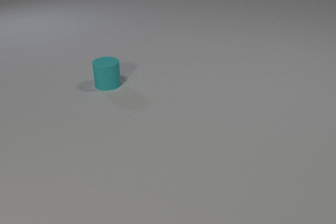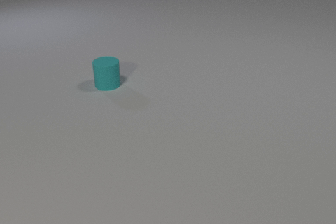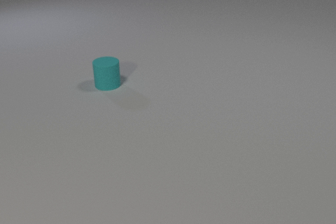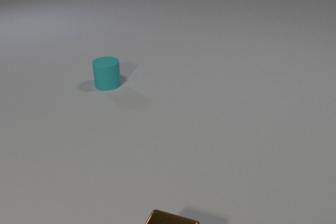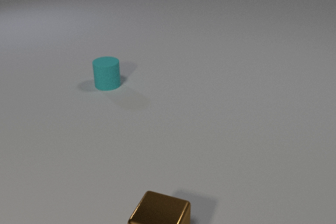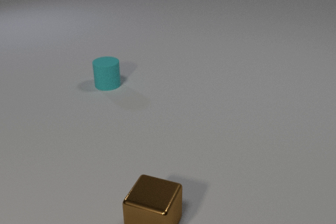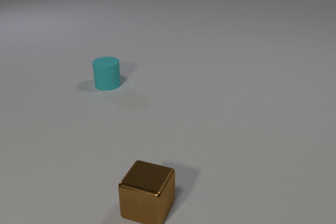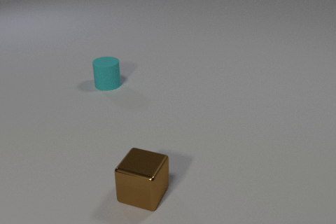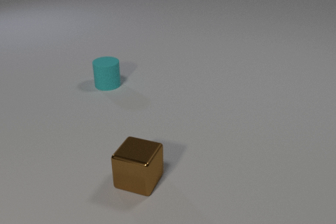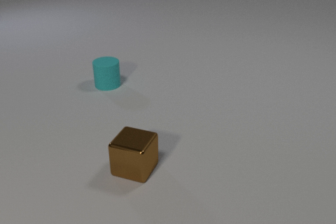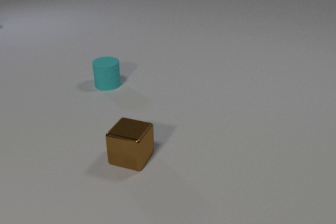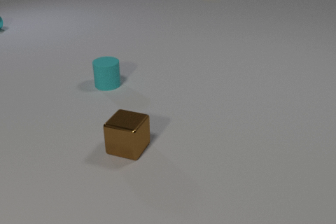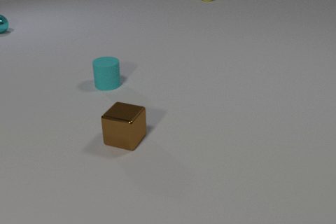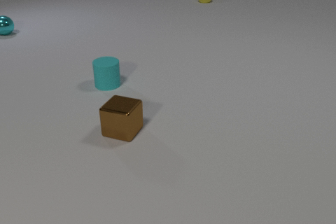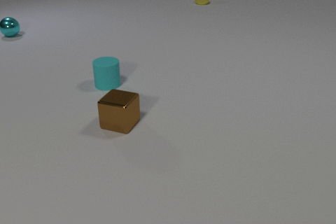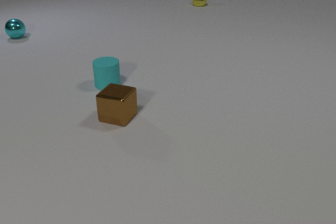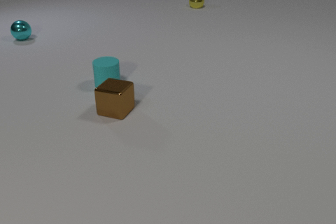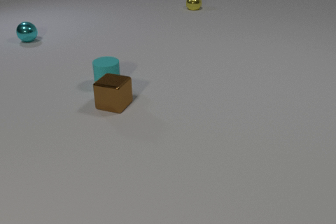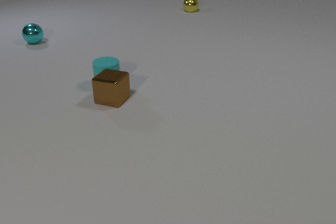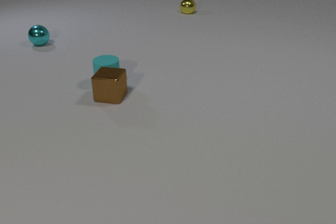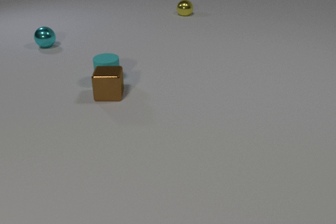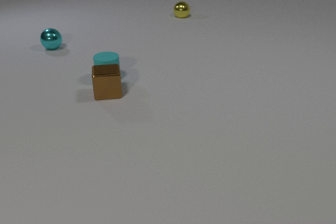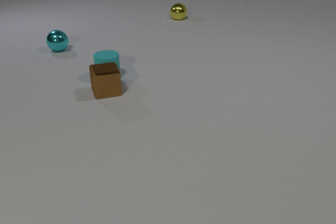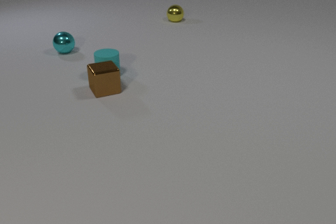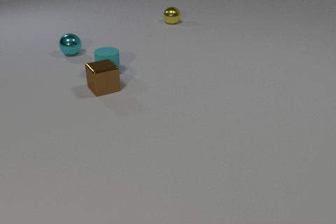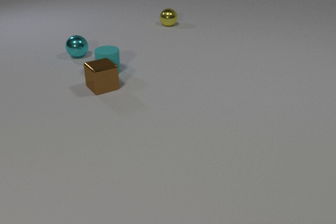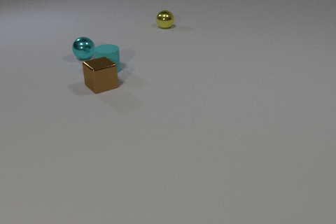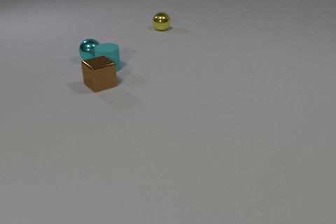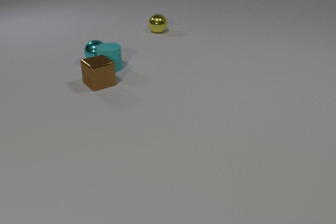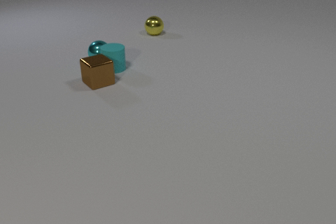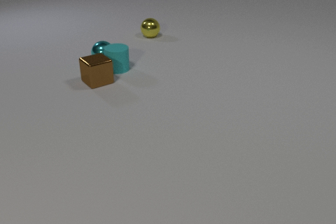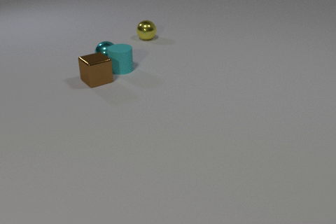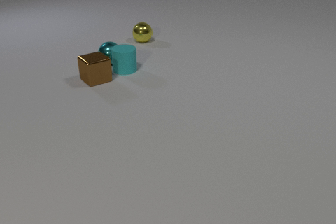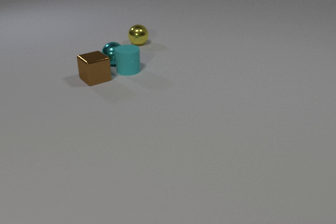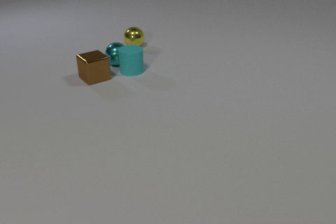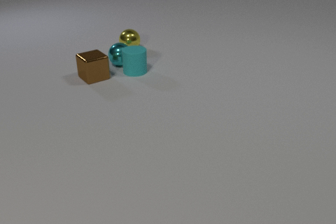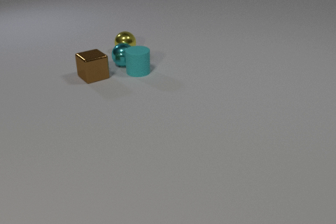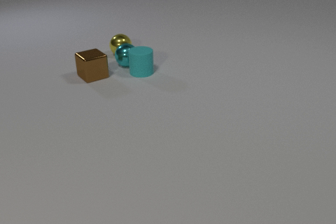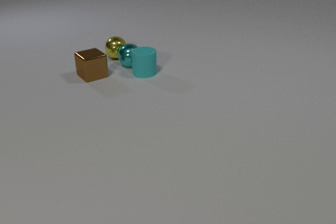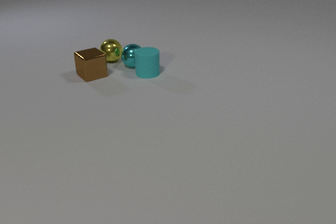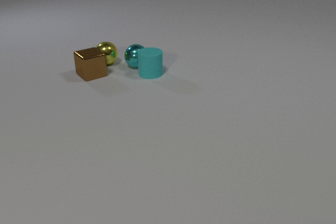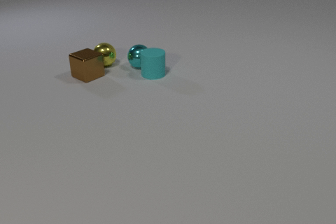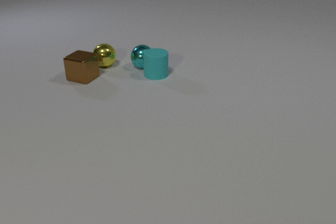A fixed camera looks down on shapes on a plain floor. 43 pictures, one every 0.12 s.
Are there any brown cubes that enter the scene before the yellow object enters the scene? yes.
What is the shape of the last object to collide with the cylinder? sphere.
Are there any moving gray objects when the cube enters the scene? no.
0.00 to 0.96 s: The brown metal cube comes in at the bottom edge, slides away from the camera.
0.96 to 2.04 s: The brown metal cube slides away from the camera. The cyan metal sphere comes in at the left edge, rolls toward the camera and to the right. The yellow metal sphere comes in at the top edge, rolls toward the camera.
2.04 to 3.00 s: The brown metal cube slides away from the camera, spins so that its near face slides to the right, counterclockwise seen from above. The cyan rubber cylinder slides away from the camera. The cyan metal sphere rolls toward the camera and to the right. The yellow metal sphere rolls toward the camera and to the left. The brown metal cube and the cyan rubber cylinder collide.
3.00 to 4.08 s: The brown metal cube slides away from the camera. The cyan rubber cylinder slides to the right. The cyan metal sphere rolls to the right and toward the camera. The yellow metal sphere rolls toward the camera and to the left. The cyan rubber cylinder and the cyan metal sphere collide.
4.08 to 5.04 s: The brown metal cube slides to the left, spins so that its near face slides to the right, counterclockwise seen from above. The cyan rubber cylinder slides to the right and toward the camera. The cyan metal sphere rolls to the right. The yellow metal sphere rolls toward the camera and to the left. The brown metal cube and the yellow metal sphere collide.
